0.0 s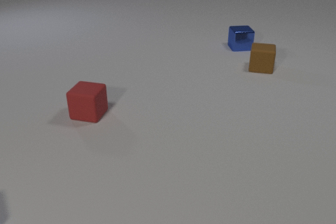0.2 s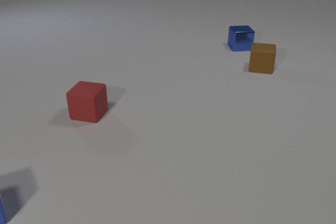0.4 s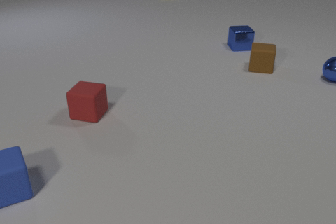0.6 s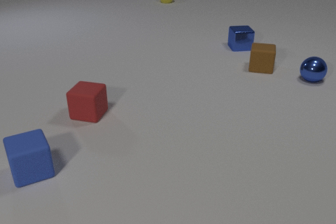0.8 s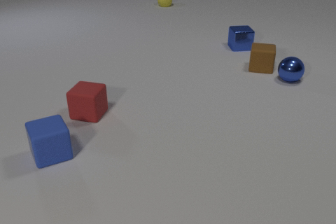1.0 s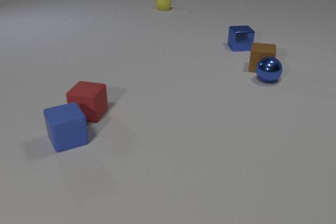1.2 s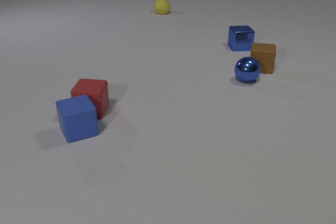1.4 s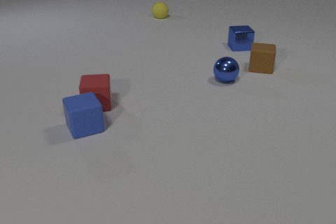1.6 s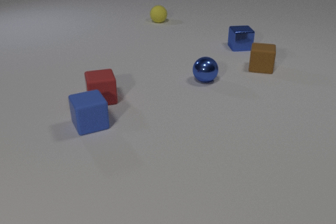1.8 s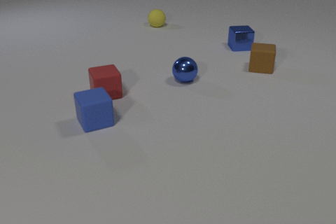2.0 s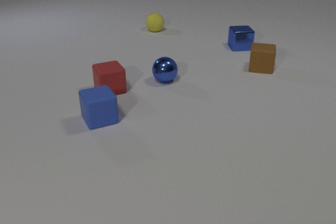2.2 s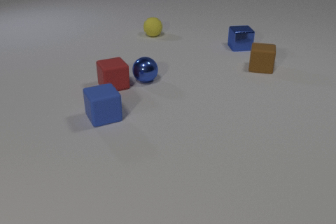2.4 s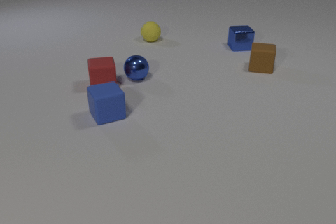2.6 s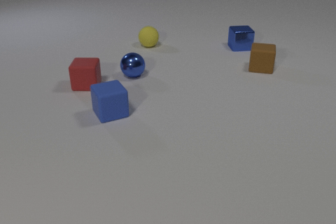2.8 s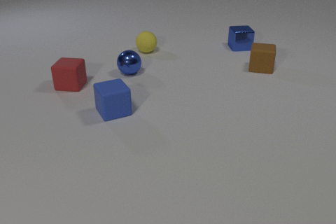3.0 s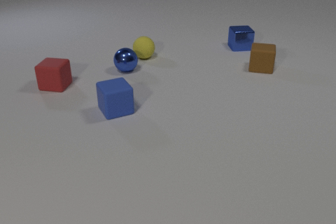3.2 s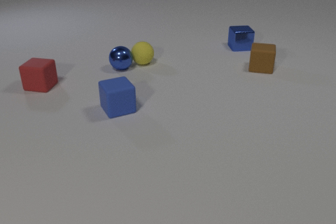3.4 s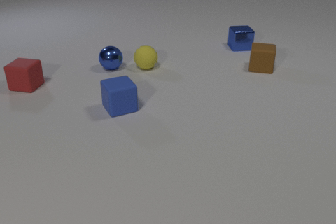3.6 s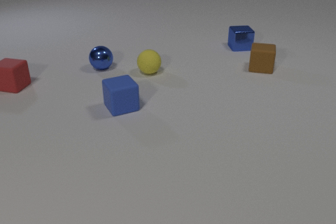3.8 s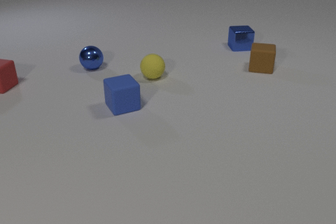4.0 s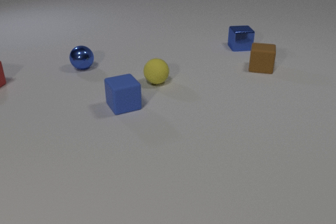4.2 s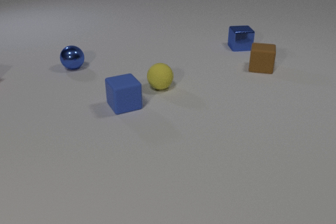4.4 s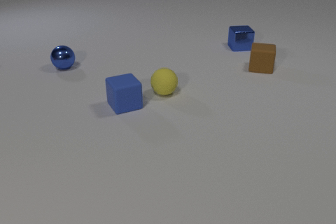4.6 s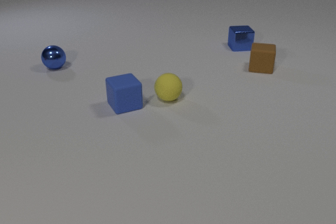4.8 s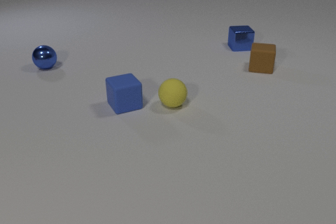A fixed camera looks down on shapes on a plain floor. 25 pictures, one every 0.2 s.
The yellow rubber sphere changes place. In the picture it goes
toward the camera.
The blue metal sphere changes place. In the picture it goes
to the left.
0.0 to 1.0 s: The blue rubber cube comes in at the left edge, slides away from the camera and to the right. The yellow rubber sphere comes in at the top edge, rolls toward the camera. The blue metal sphere comes in at the right edge, rolls to the left.
1.0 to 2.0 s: The blue rubber cube slides away from the camera and to the right. The red rubber cube slides away from the camera and to the right, spins counterclockwise seen from above by about 45 degrees, its near face sliding to the right. The yellow rubber sphere rolls toward the camera. The blue metal sphere rolls to the left. The blue rubber cube and the red rubber cube collide.
2.0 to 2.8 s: The blue rubber cube slides to the right and away from the camera. The red rubber cube slides to the left and away from the camera, spins clockwise seen from above by about 30 degrees, its near face sliding to the left. The yellow rubber sphere rolls toward the camera. The blue metal sphere rolls to the left and away from the camera. The red rubber cube and the blue metal sphere collide.
2.8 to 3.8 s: The blue rubber cube slides away from the camera and to the right. The red rubber cube slides to the left. The yellow rubber sphere rolls toward the camera. The blue metal sphere rolls to the left and away from the camera. The yellow rubber sphere and the blue metal sphere collide.
3.8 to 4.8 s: The red rubber cube slides to the left and away from the camera, leaves at the left edge. The yellow rubber sphere rolls toward the camera. The blue metal sphere rolls to the left.
What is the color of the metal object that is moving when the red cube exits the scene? blue.
How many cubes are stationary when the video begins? 3.
Are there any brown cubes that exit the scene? no.
